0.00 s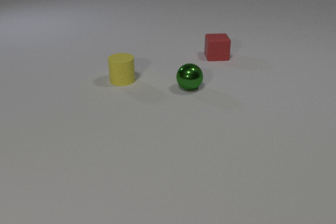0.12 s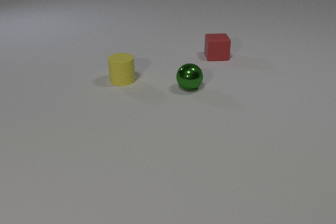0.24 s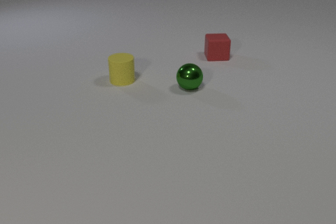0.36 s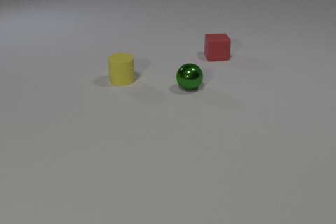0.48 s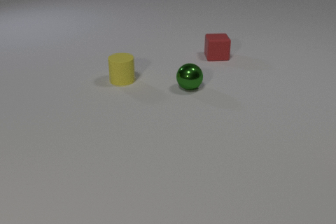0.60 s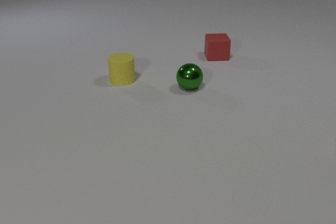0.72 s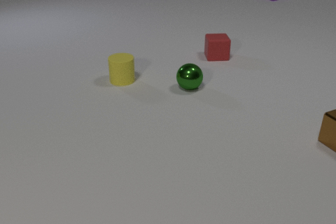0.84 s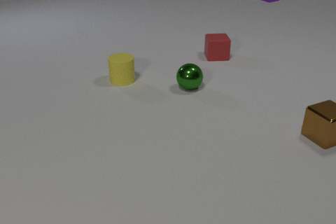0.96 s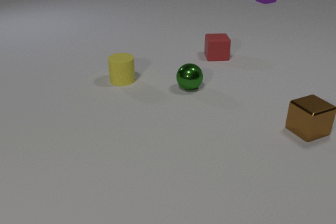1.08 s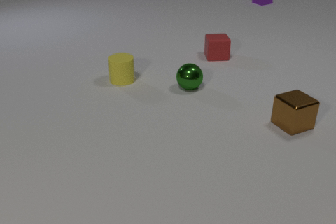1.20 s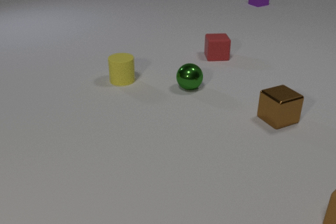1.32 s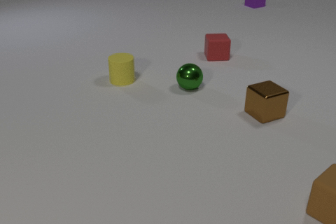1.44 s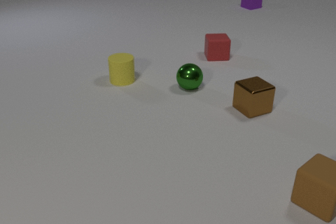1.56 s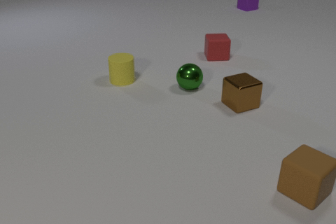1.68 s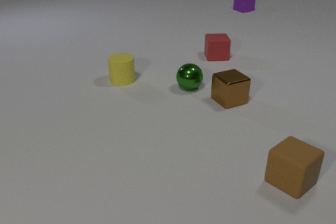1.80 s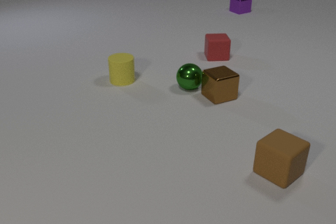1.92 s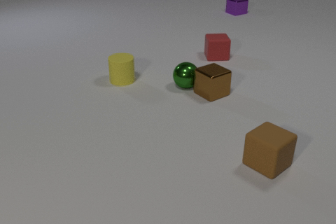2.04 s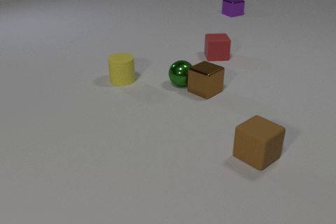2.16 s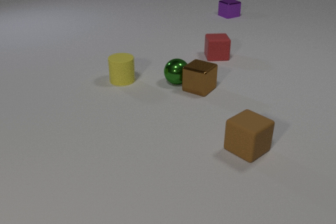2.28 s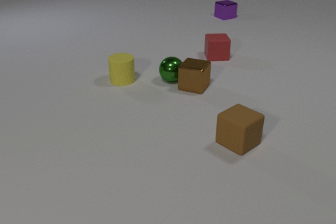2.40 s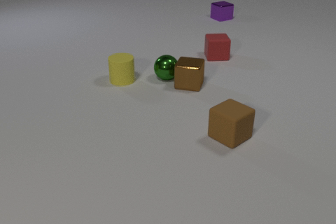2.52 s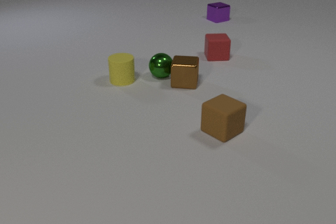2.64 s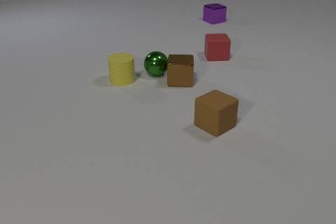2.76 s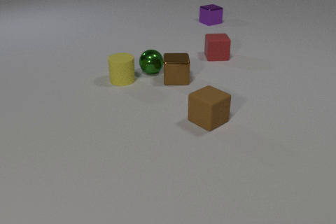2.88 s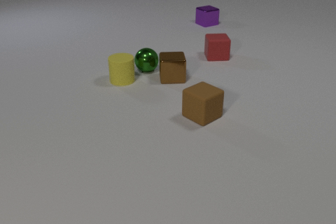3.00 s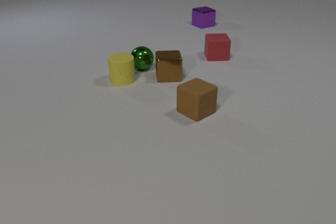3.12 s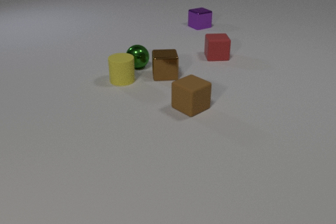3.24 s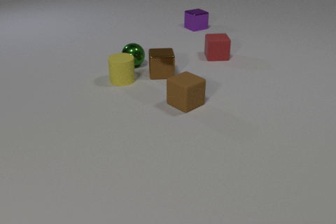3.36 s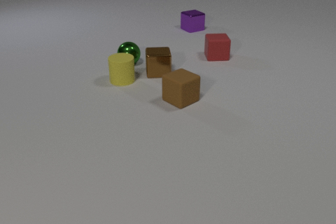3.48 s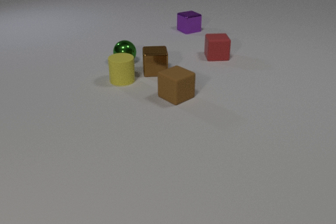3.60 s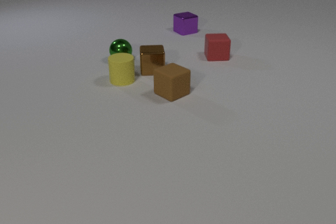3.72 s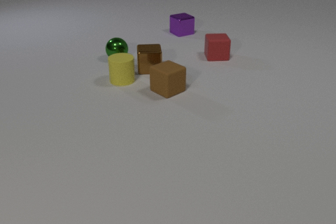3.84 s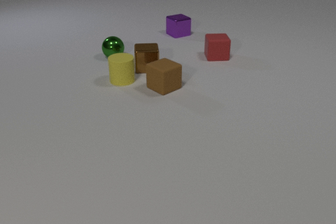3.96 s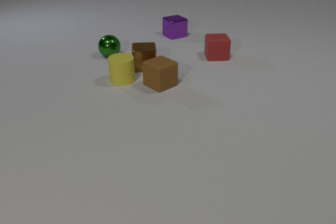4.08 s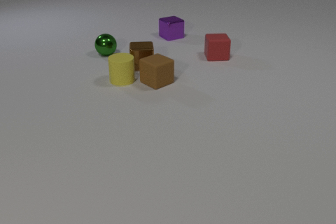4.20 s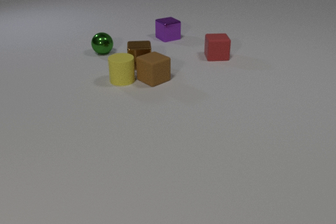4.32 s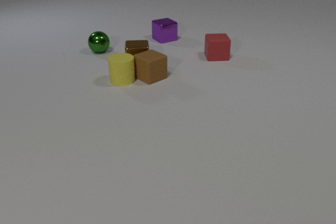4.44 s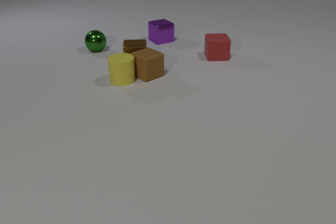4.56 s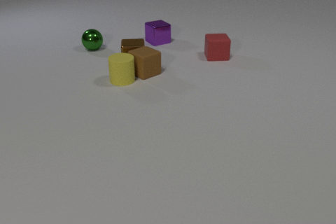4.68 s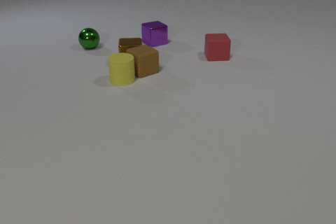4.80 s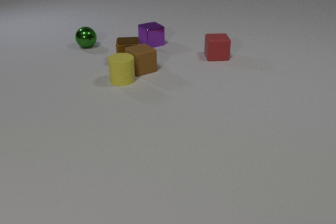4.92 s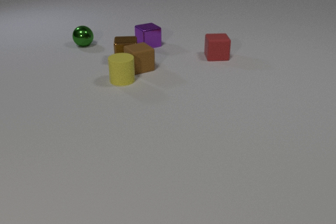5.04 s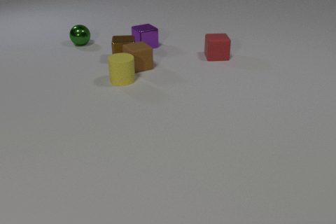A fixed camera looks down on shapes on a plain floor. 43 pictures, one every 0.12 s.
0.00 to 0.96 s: The brown metal cube comes in at the right edge, slides to the left. The purple metal cube comes in at the top edge, slides toward the camera and to the left.
0.96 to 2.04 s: The brown metal cube slides to the left and away from the camera. The green metal sphere rolls to the left and away from the camera. The purple metal cube slides toward the camera and to the left. The brown rubber cube comes in at the right edge, slides to the left and away from the camera. The brown metal cube and the green metal sphere collide.
2.04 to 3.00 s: The brown metal cube slides to the left and away from the camera, spins so that its near face slides to the right, counterclockwise seen from above. The green metal sphere rolls to the left and away from the camera. The purple metal cube slides toward the camera and to the left. The brown rubber cube slides away from the camera and to the left.
3.00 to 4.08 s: The brown metal cube slides to the left and away from the camera. The green metal sphere rolls away from the camera and to the left. The purple metal cube slides toward the camera and to the left. The brown rubber cube slides away from the camera and to the left.
4.08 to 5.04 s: The brown metal cube slides away from the camera and to the left. The green metal sphere rolls away from the camera and to the left. The purple metal cube slides toward the camera and to the left. The brown rubber cube slides away from the camera and to the left. The brown metal cube and the brown rubber cube collide.
What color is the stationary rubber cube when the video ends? red.
What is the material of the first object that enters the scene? metal.
What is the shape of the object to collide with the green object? cube.
